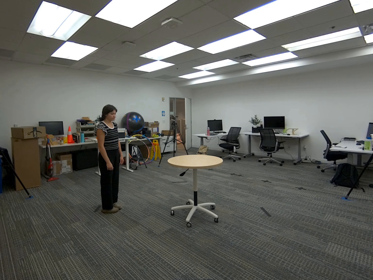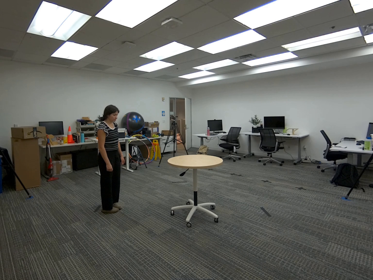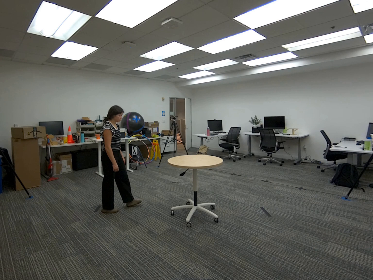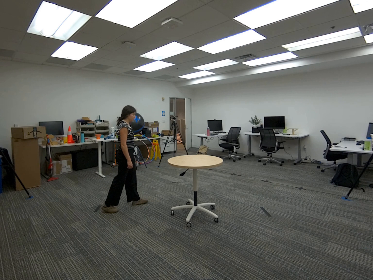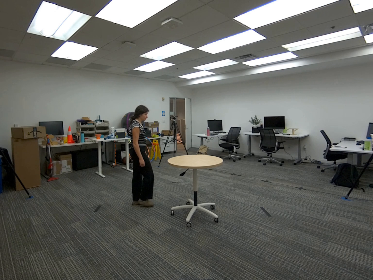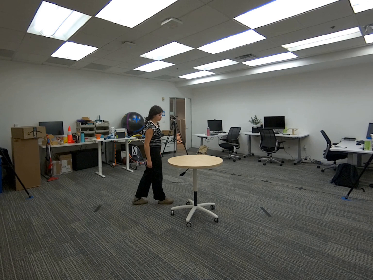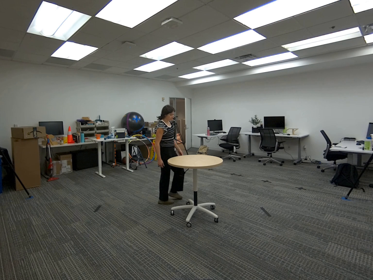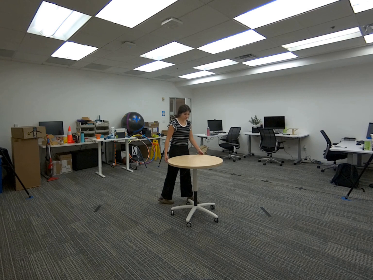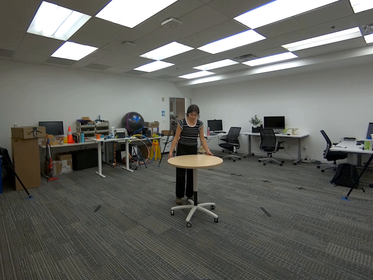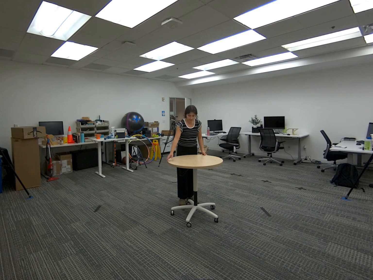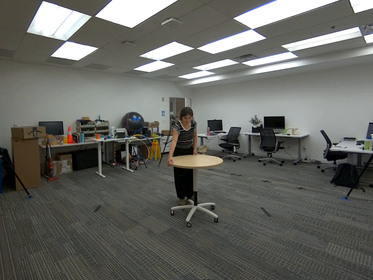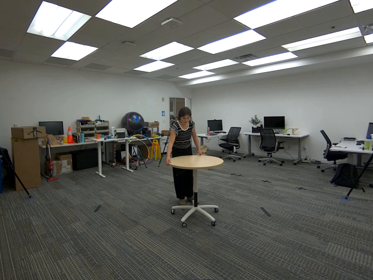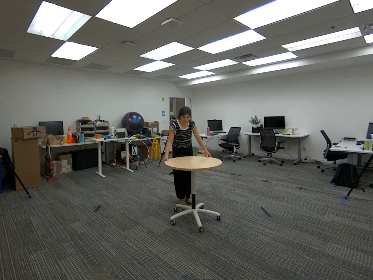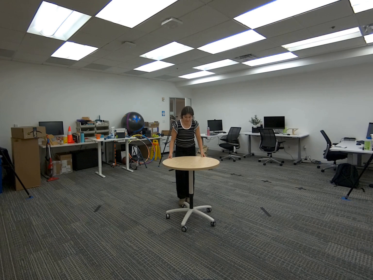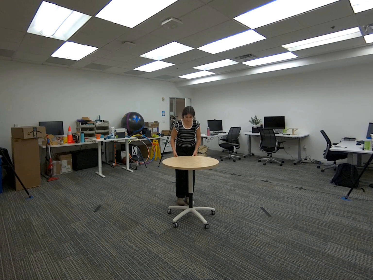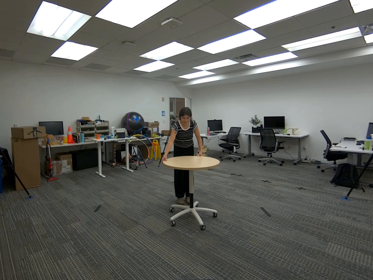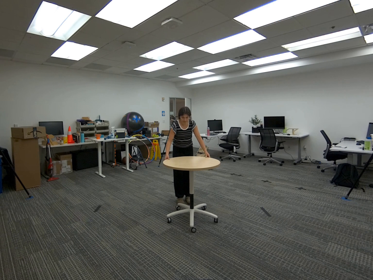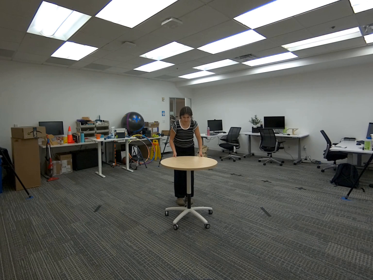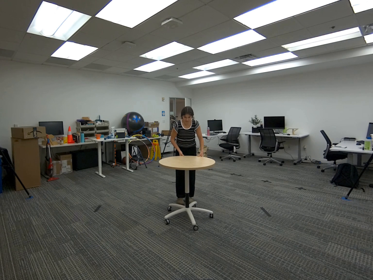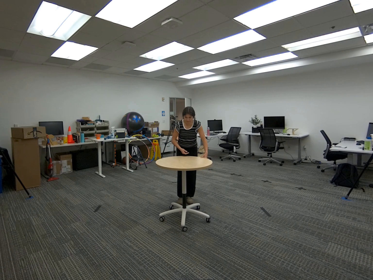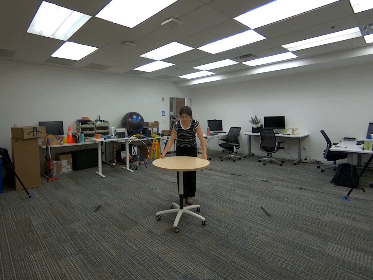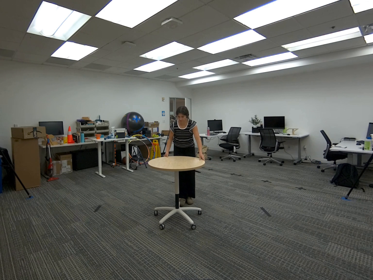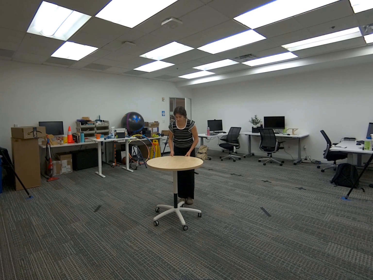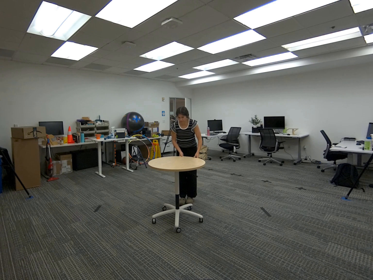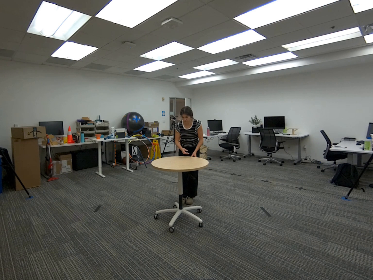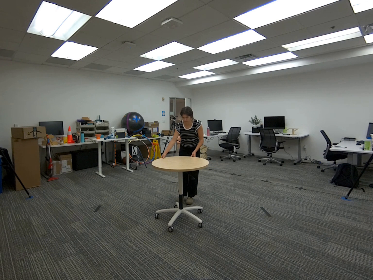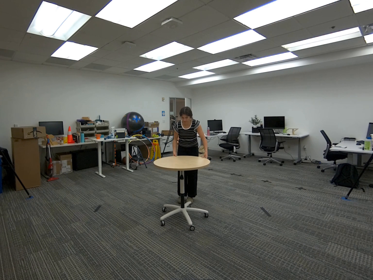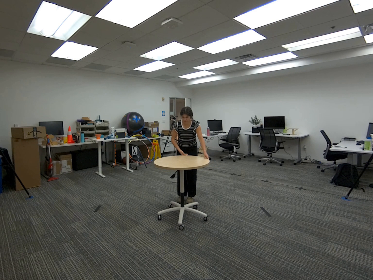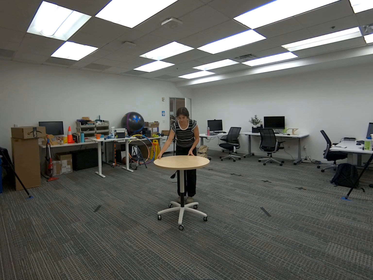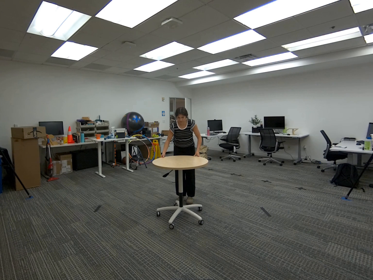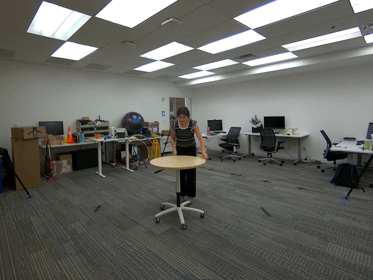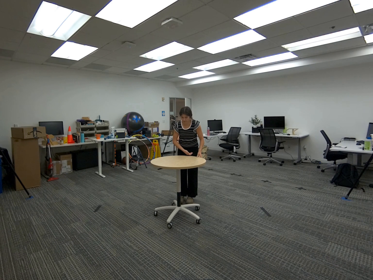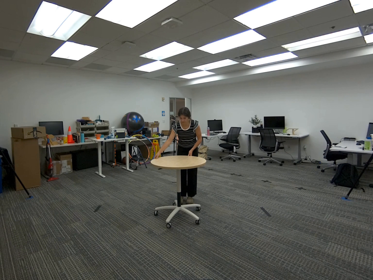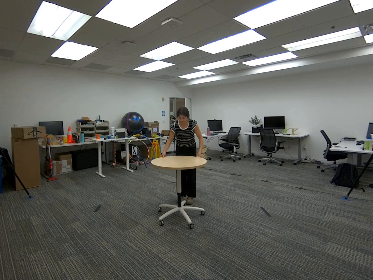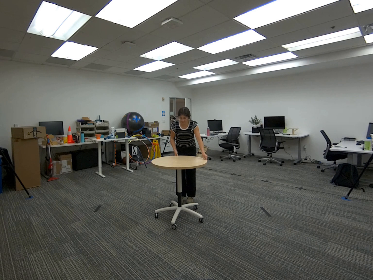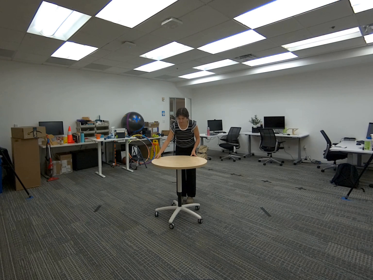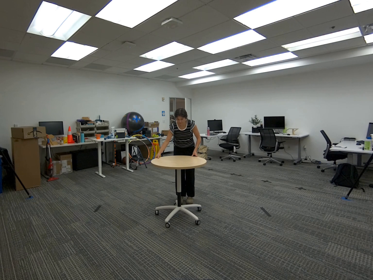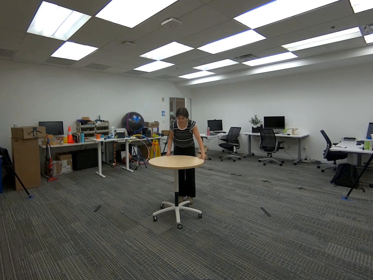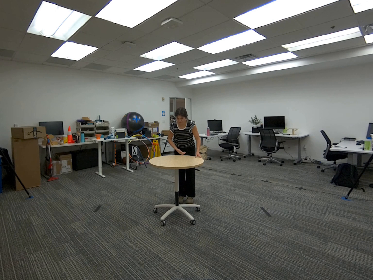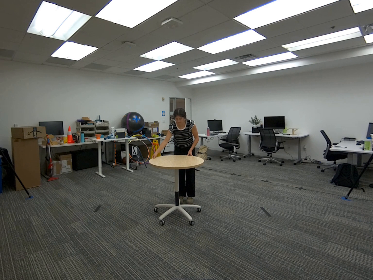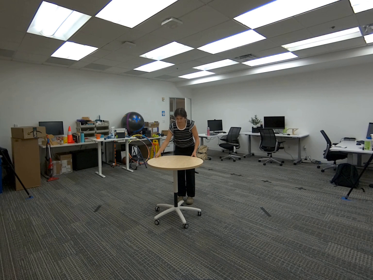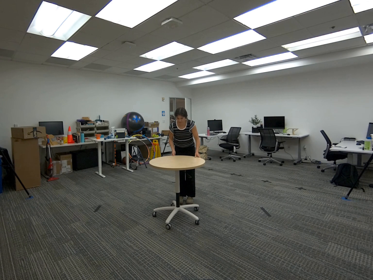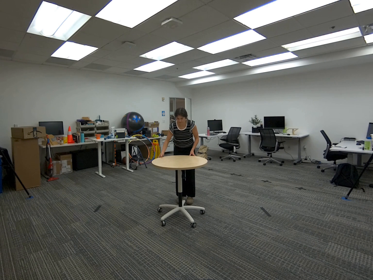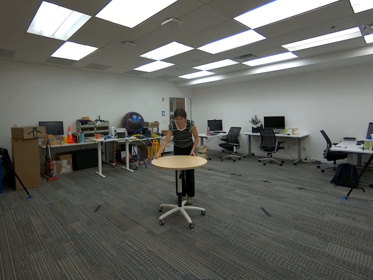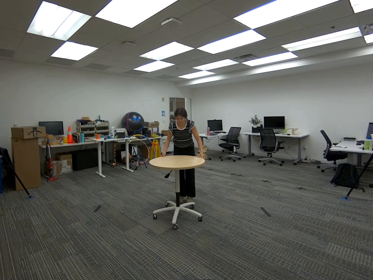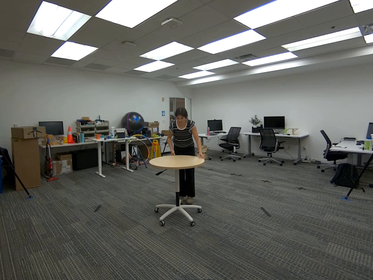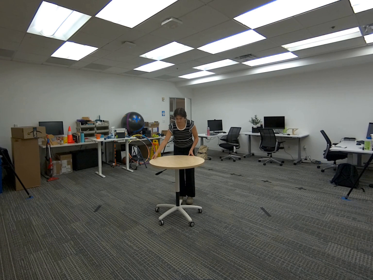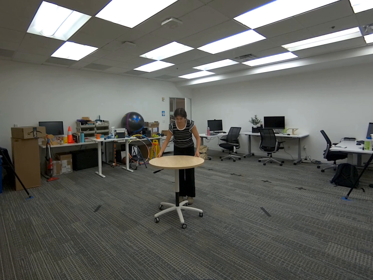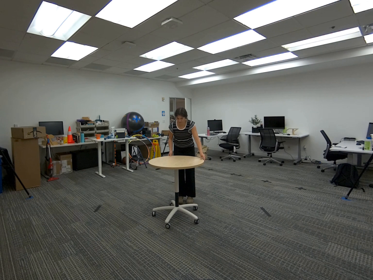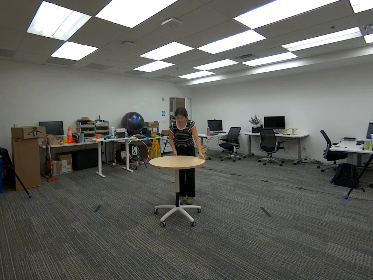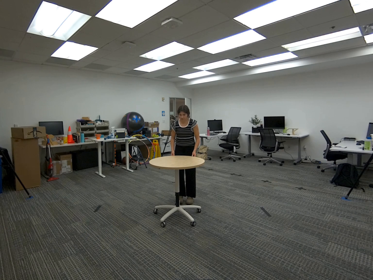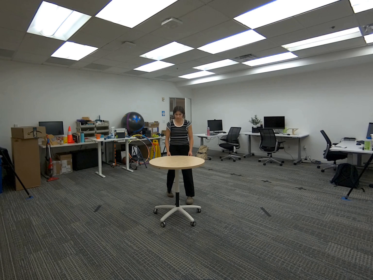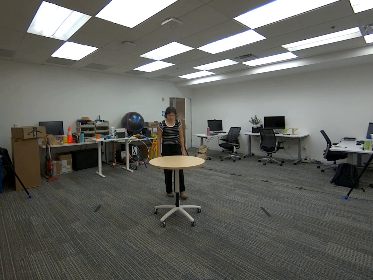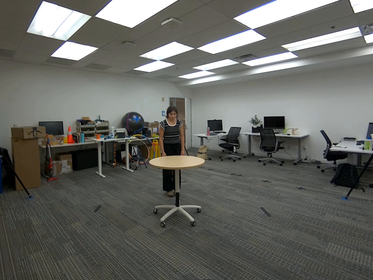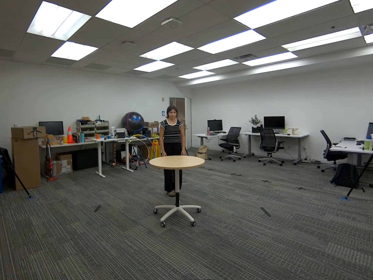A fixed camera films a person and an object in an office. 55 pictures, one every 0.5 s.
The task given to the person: Walk to the round table, grab the table with both hands and spin the table in place.
